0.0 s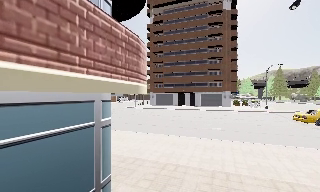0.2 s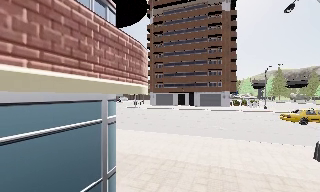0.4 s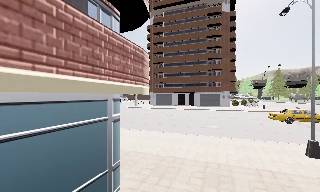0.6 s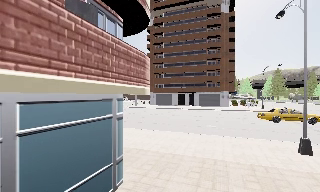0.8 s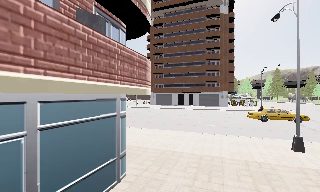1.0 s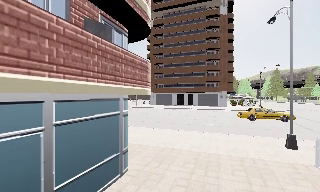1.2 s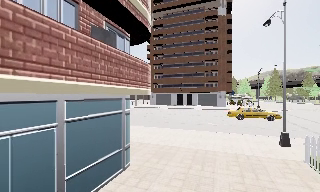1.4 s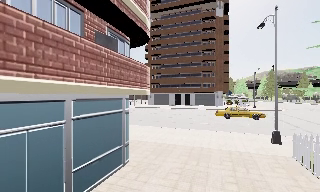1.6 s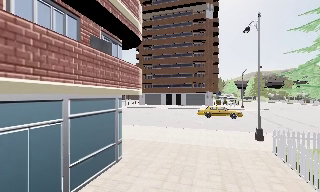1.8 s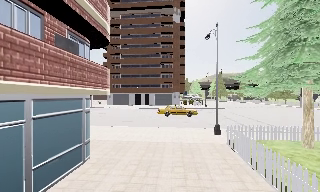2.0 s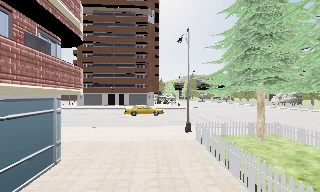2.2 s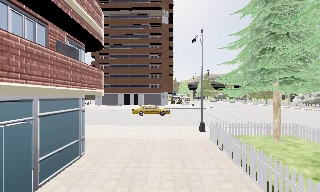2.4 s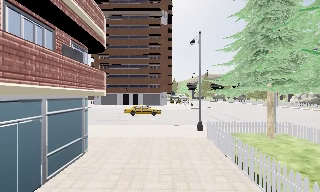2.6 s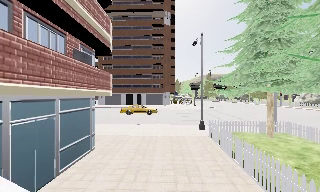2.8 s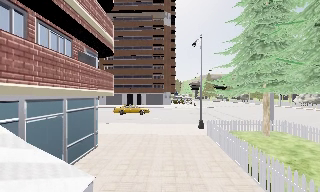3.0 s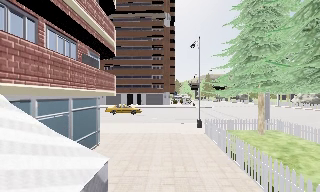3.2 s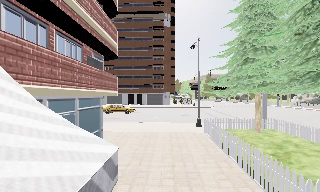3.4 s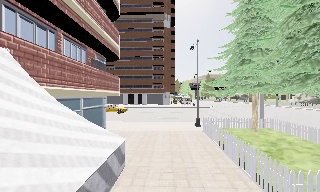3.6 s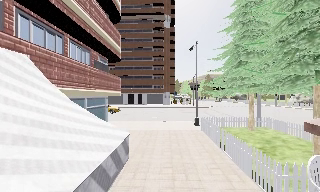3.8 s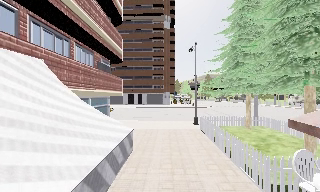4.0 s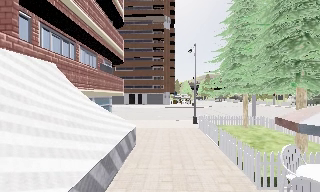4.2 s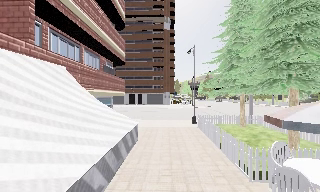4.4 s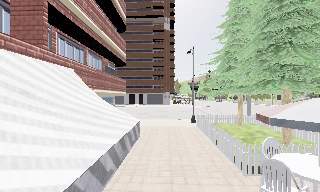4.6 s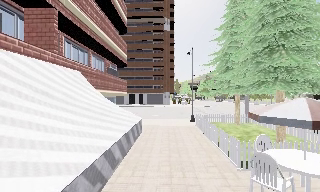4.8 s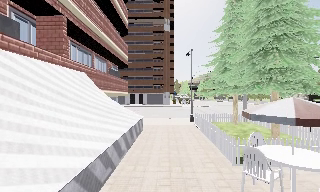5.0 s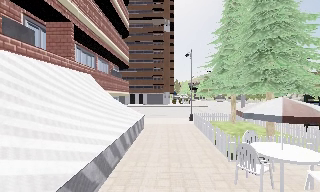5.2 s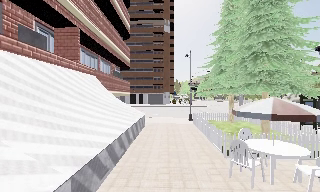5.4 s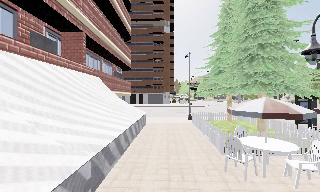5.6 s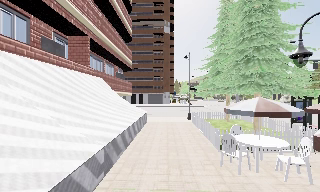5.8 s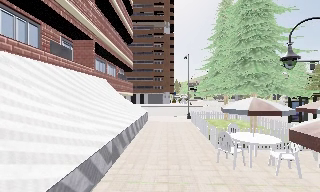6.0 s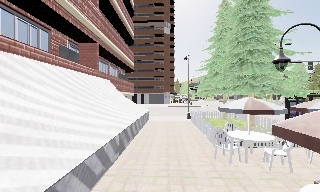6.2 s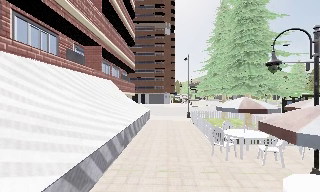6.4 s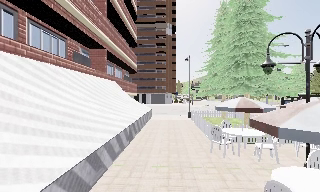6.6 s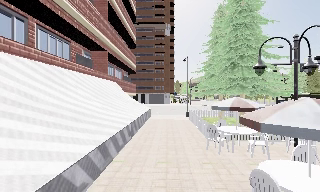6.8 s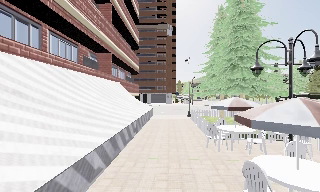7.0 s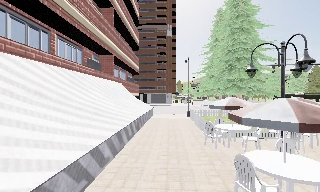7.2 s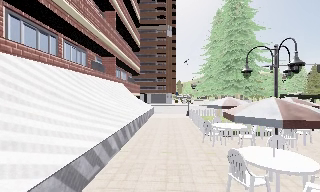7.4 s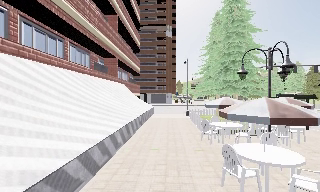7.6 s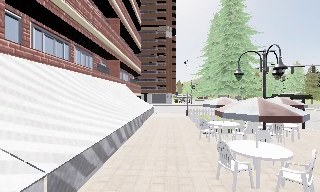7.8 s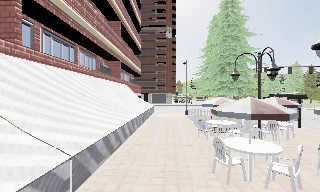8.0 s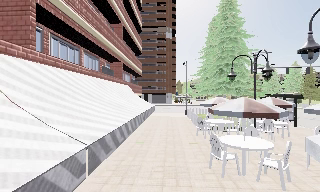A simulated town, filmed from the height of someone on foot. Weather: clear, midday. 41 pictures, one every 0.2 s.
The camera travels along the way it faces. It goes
backward.
0.0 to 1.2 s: The camera travels backward, about 2 m, so what stands in front gets smaller.
1.2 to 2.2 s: The scene slides to the left, as the camera pans about 20 degrees to its right. It travels backward, about 2 m, so what stands in front gets smaller.
2.2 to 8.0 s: The camera travels backward, about 11 m, so what stands in front gets smaller.
The film runs backward here.
